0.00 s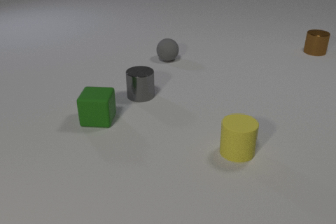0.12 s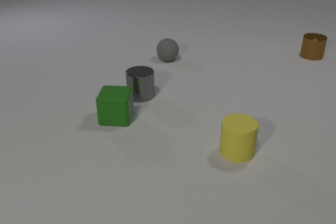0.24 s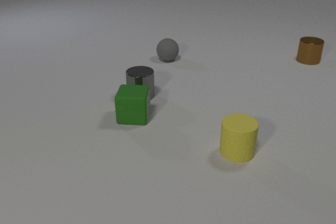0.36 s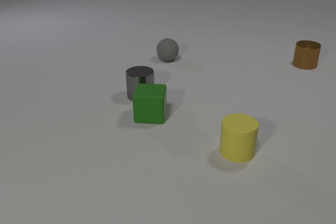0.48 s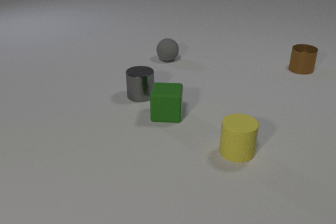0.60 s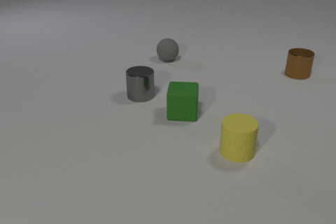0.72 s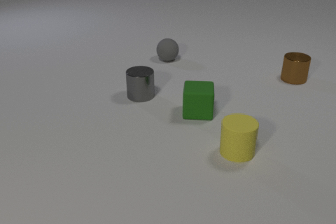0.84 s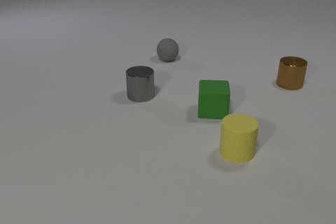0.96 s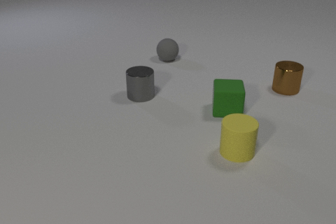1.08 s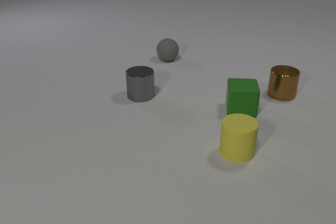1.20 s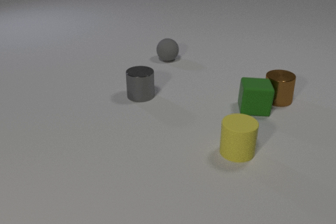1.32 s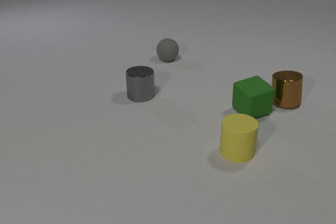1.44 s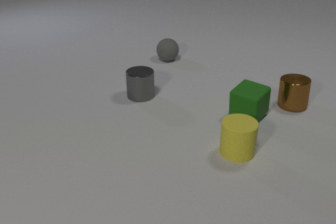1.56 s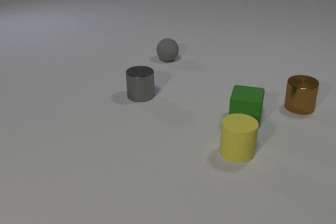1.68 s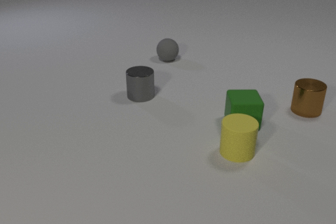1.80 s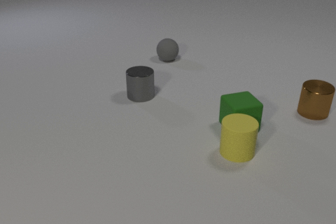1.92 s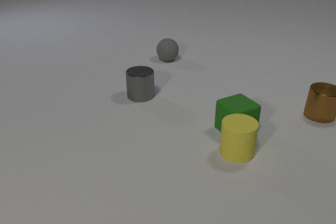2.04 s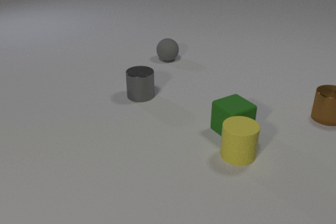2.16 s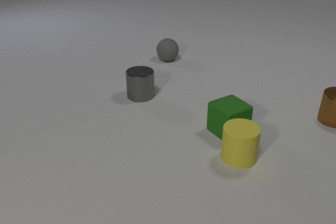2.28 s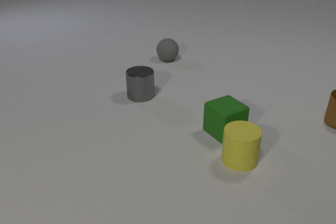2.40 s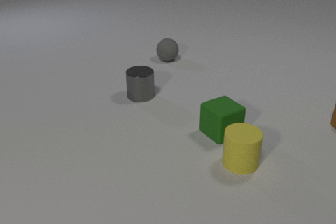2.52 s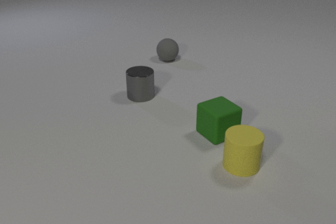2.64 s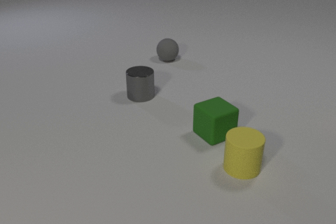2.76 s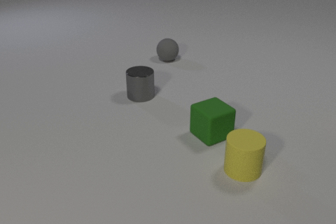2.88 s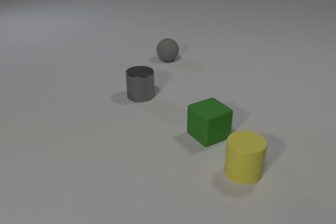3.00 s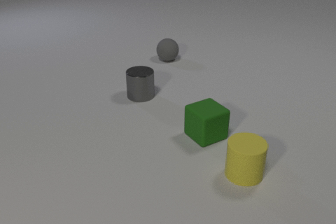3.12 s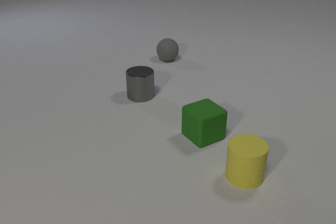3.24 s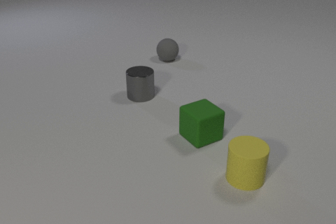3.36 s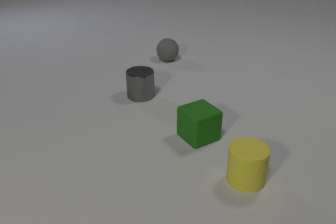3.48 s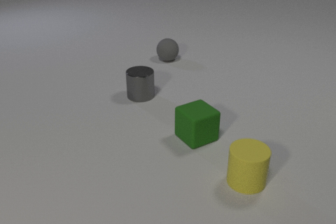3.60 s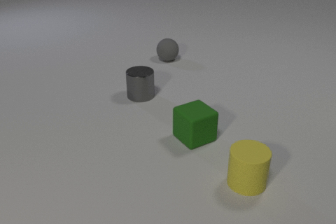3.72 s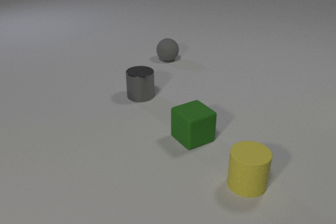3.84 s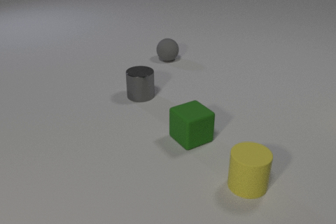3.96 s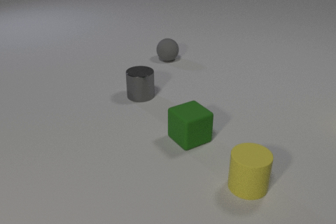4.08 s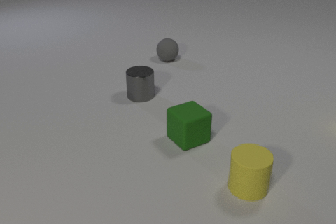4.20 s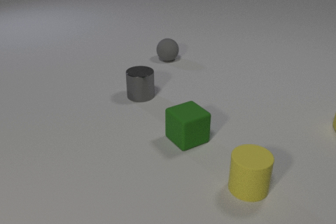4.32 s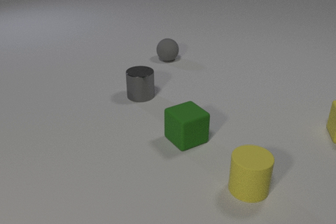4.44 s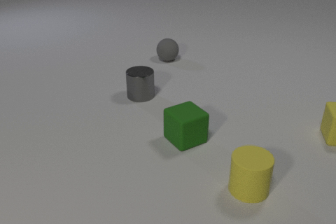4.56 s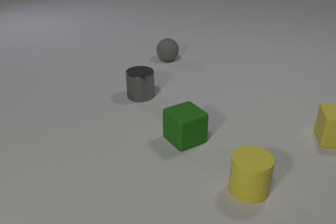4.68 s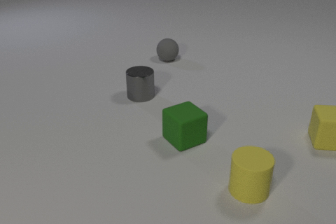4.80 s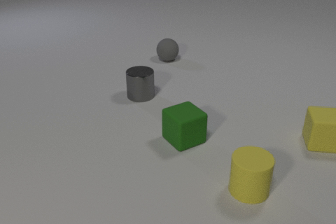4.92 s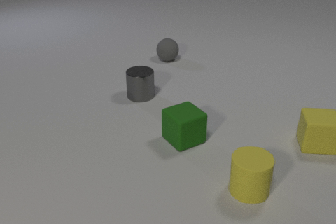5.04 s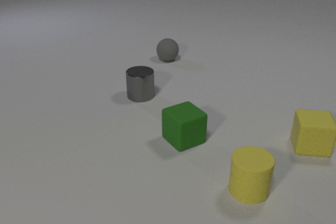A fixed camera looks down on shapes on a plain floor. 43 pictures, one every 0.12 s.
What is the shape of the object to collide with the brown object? cube.
What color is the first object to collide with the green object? brown.
What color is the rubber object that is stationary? gray.
0.00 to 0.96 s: The brown metal cylinder slides toward the camera. The green rubber cube slides to the right.
0.96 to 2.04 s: The brown metal cylinder slides toward the camera and to the right. The green rubber cube slides toward the camera, spins counterclockwise seen from above by about 120 degrees, its near face sliding to the right. The brown metal cylinder and the green rubber cube collide. The green rubber cube and the yellow rubber cylinder collide.
2.04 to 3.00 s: The brown metal cylinder slides to the right, leaves at the right edge. The green rubber cube slides to the left and toward the camera. The yellow rubber cylinder slides toward the camera.
3.00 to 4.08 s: The green rubber cube slides to the left and toward the camera. The yellow rubber cylinder slides toward the camera.
4.08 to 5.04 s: The yellow rubber cube comes in at the right edge, slides toward the camera and to the left.
